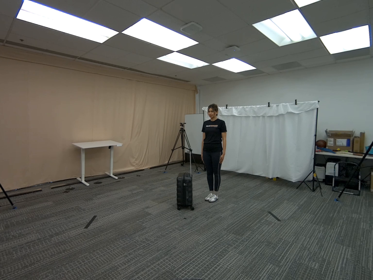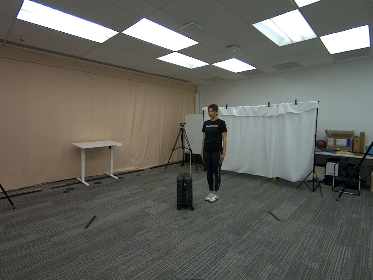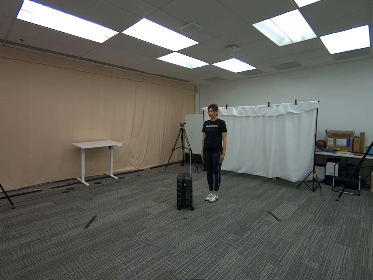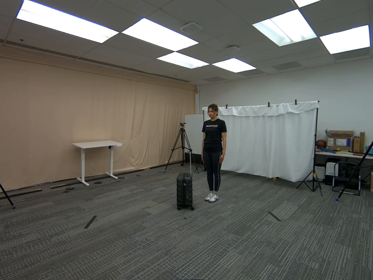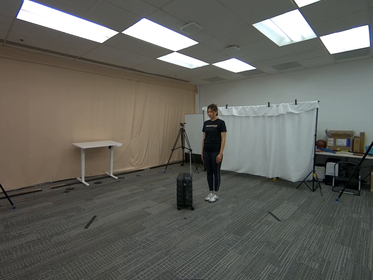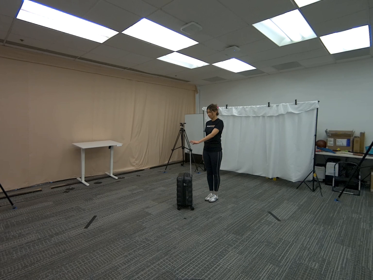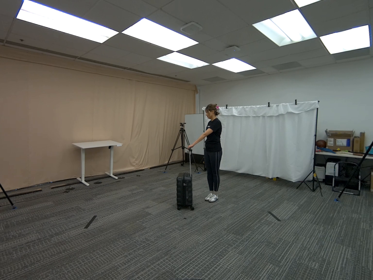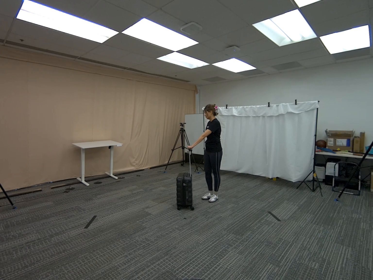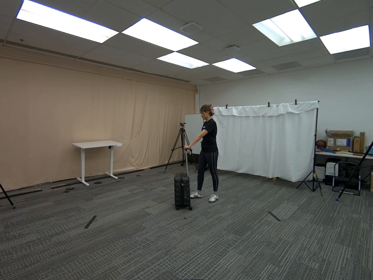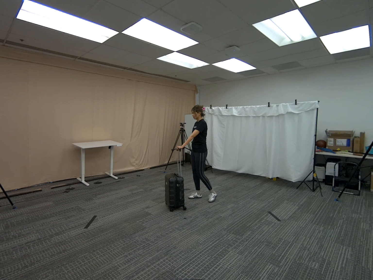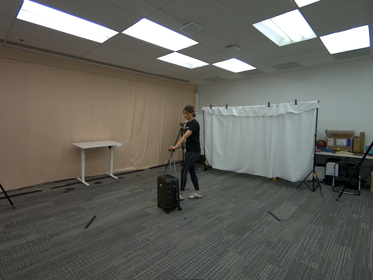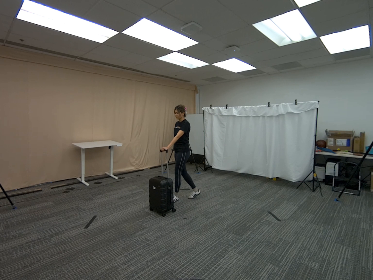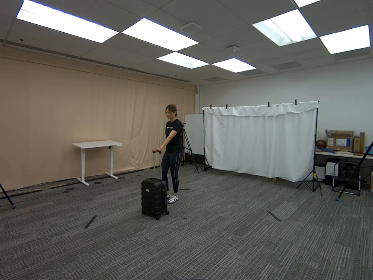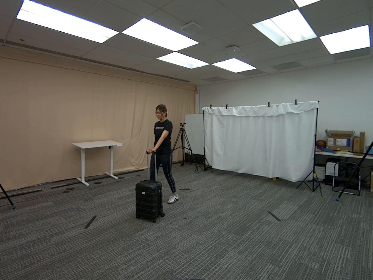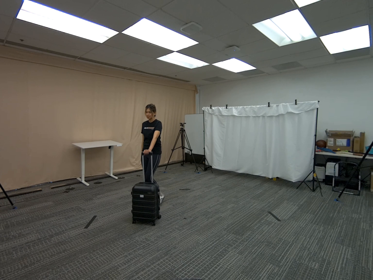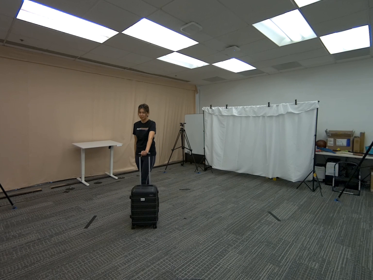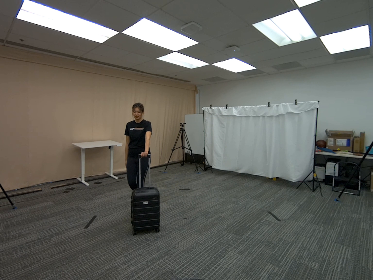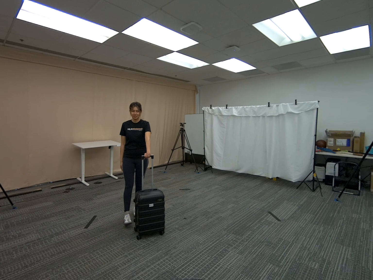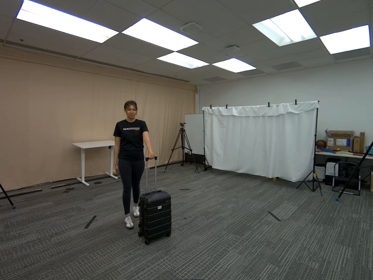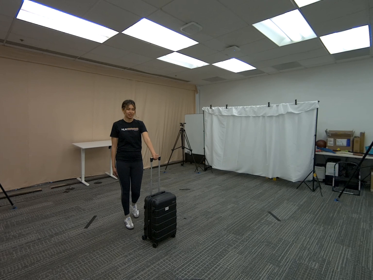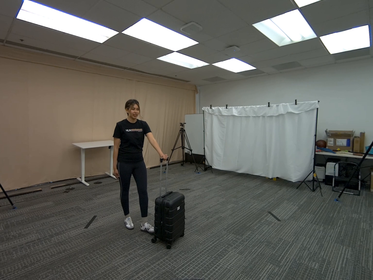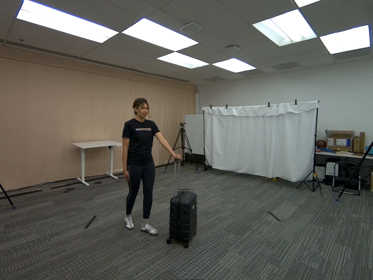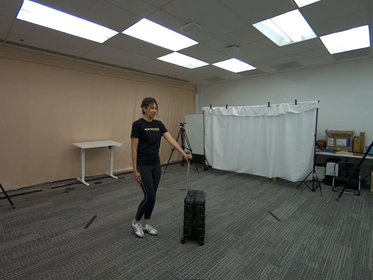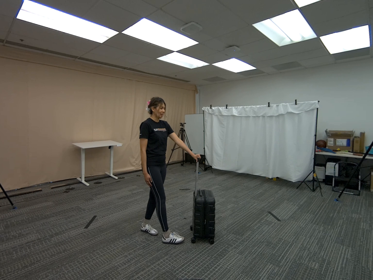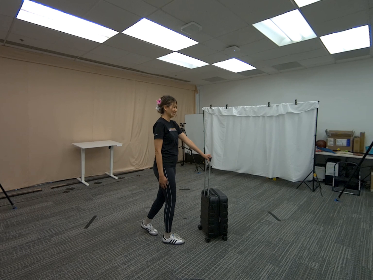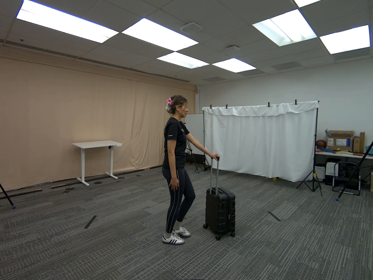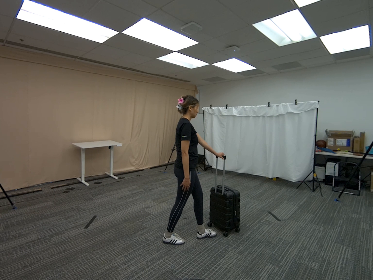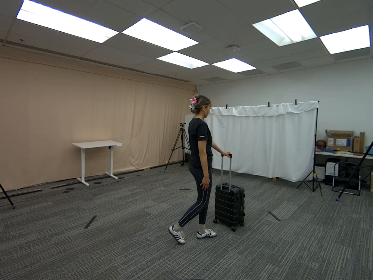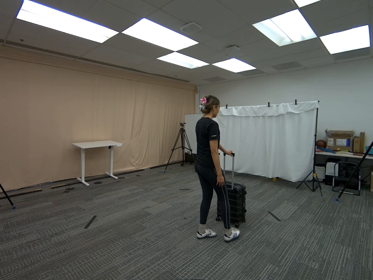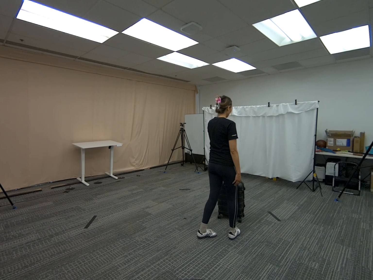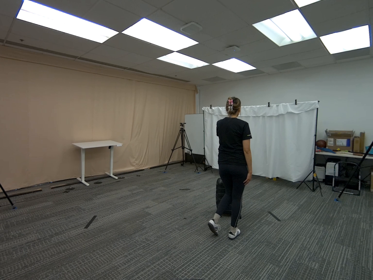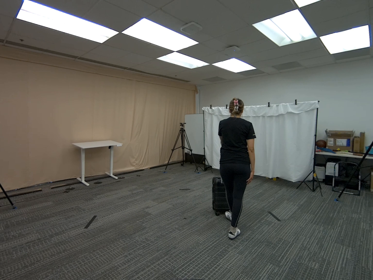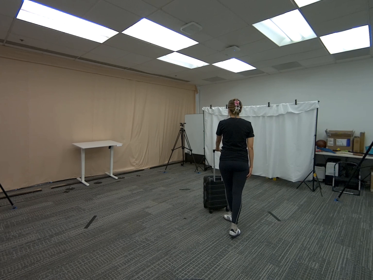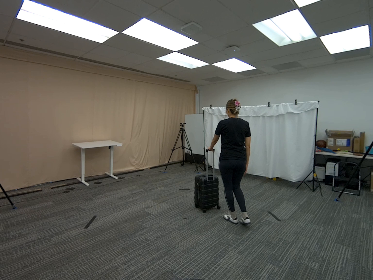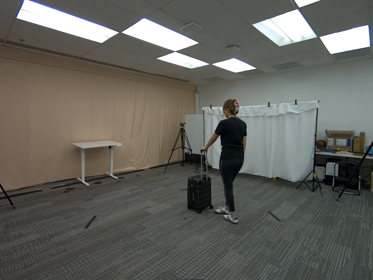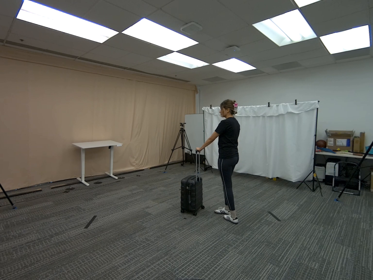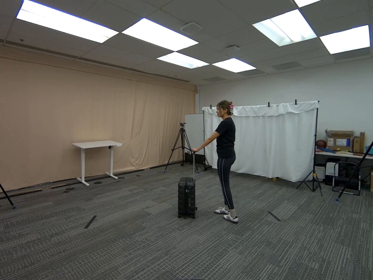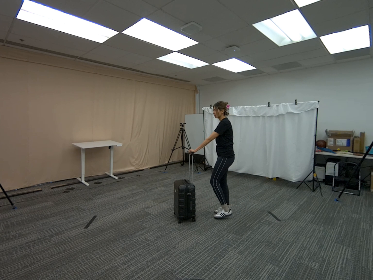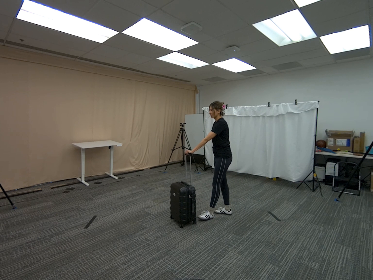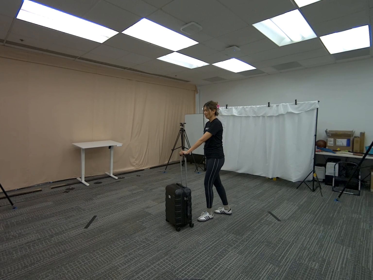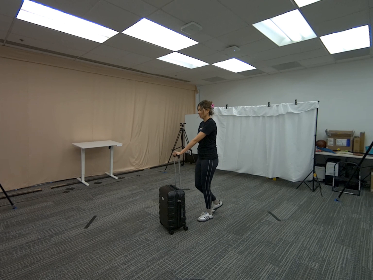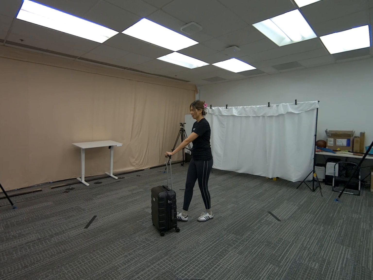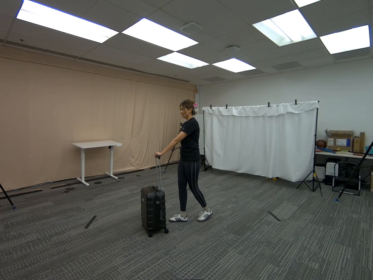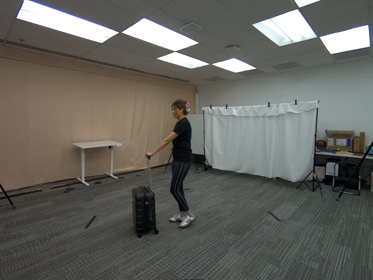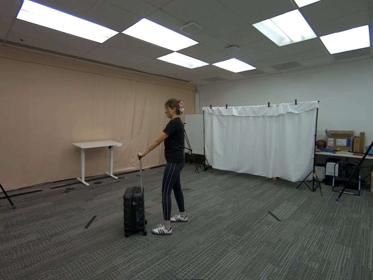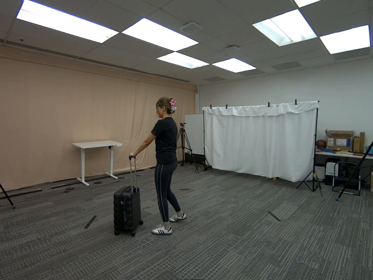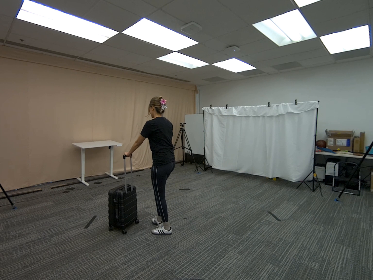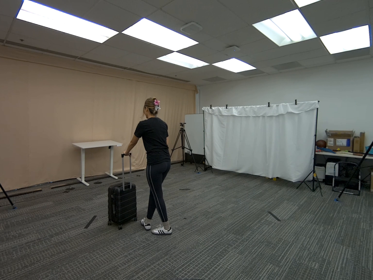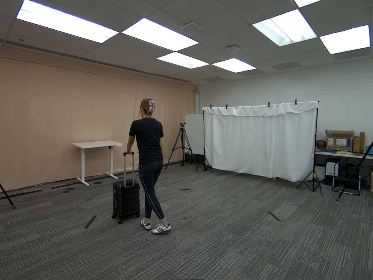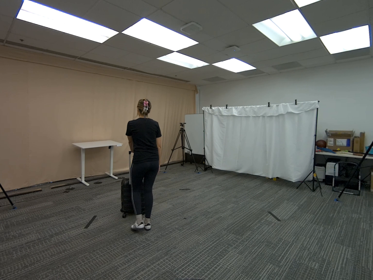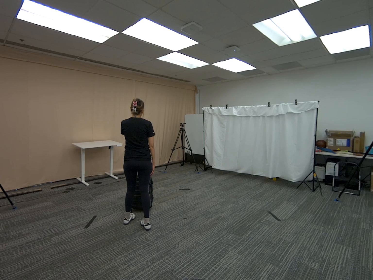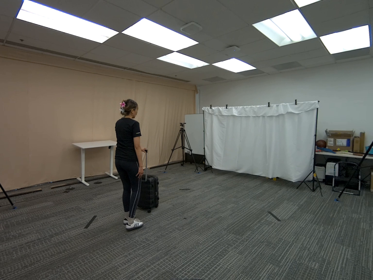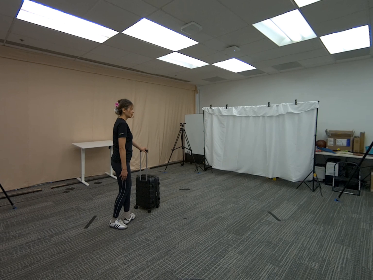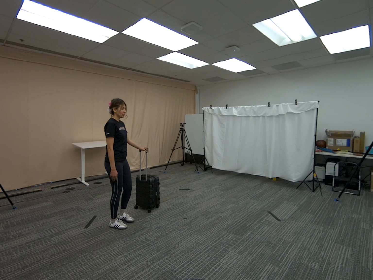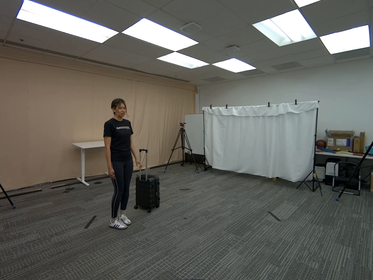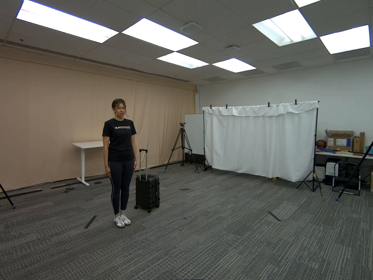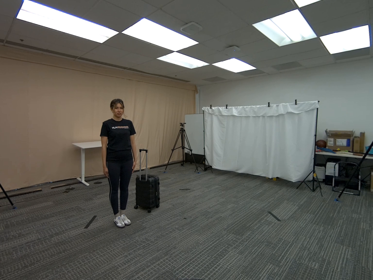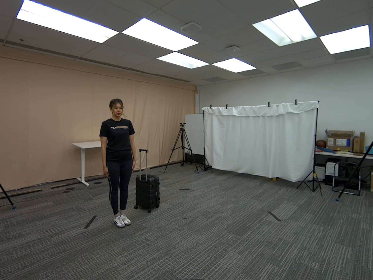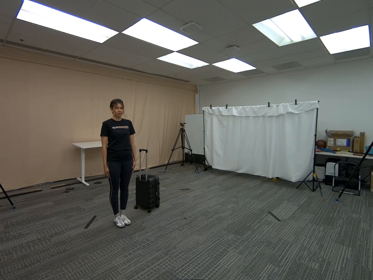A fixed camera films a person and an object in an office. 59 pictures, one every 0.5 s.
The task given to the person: Walk over to the rolling luggage within the bounding area and grasp the rolling luggage from the top handle with left hand and push the rolling luggage infront of you within the bounding area. Step away when complete.
